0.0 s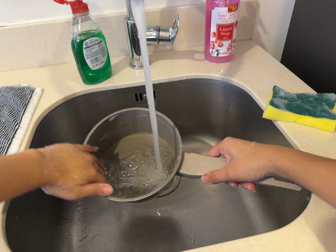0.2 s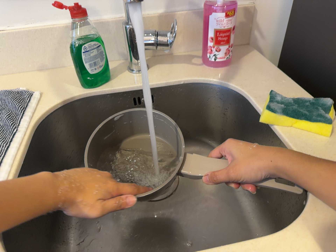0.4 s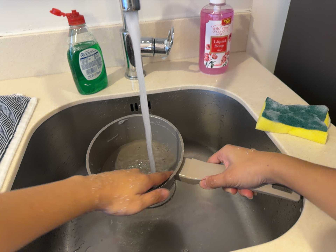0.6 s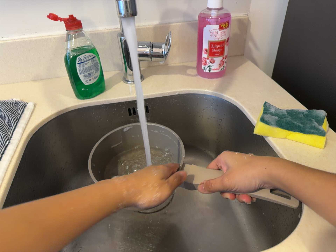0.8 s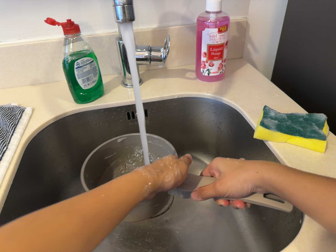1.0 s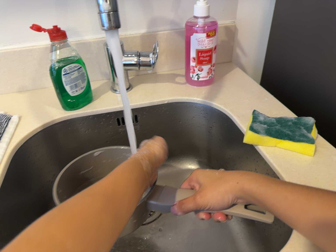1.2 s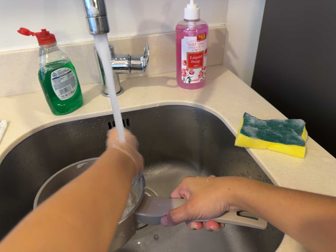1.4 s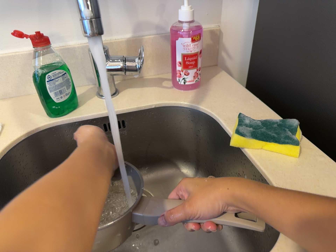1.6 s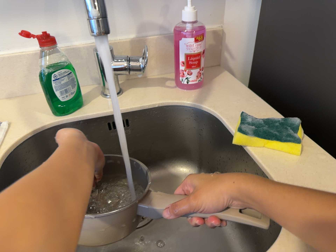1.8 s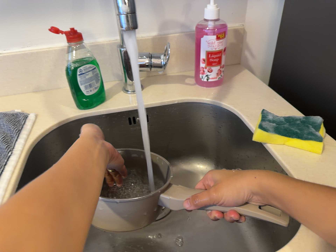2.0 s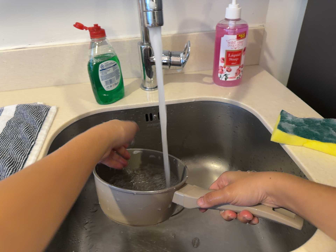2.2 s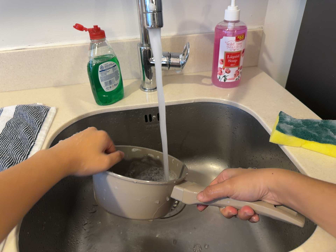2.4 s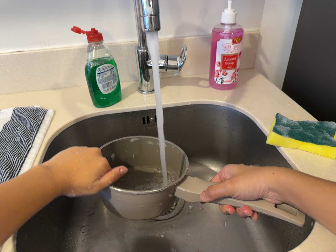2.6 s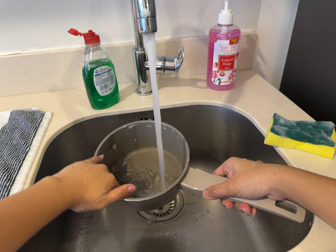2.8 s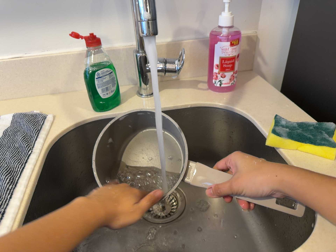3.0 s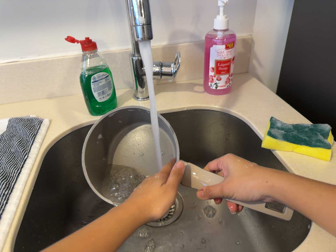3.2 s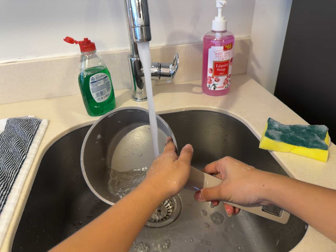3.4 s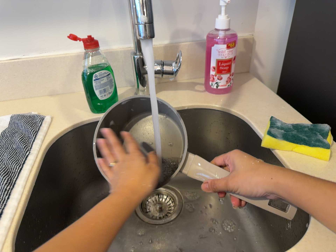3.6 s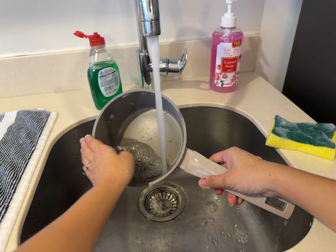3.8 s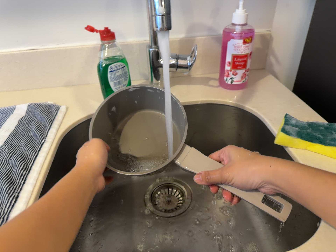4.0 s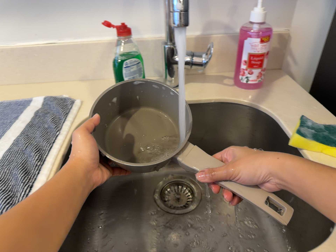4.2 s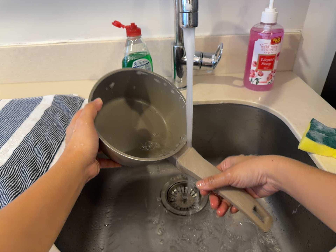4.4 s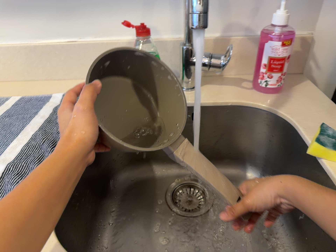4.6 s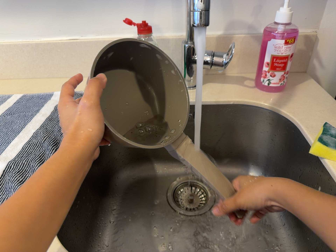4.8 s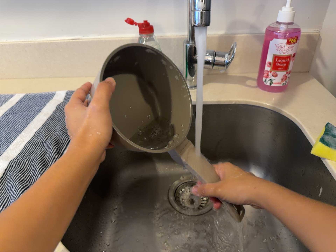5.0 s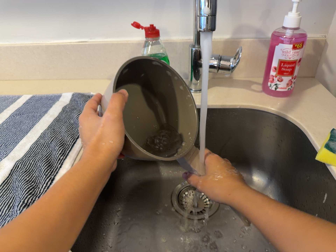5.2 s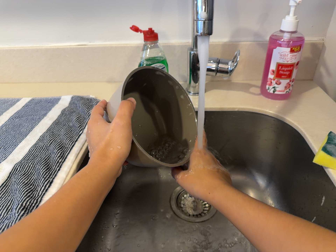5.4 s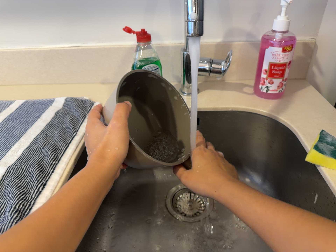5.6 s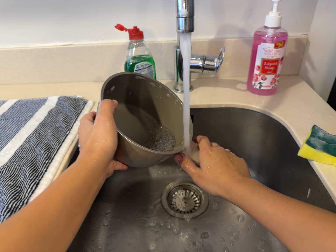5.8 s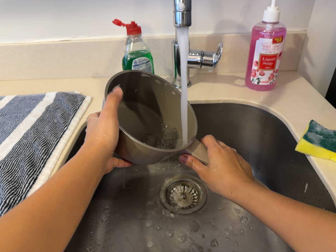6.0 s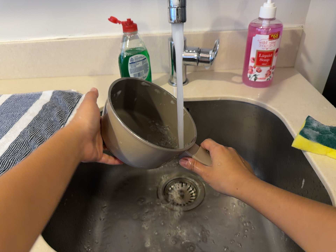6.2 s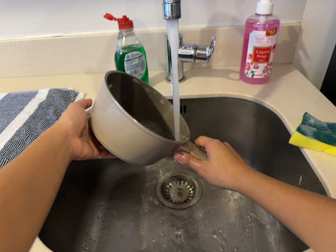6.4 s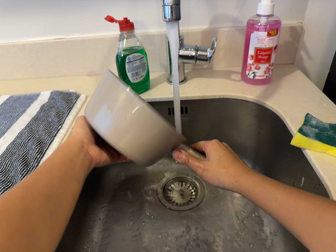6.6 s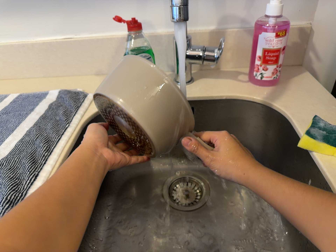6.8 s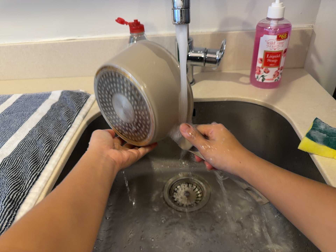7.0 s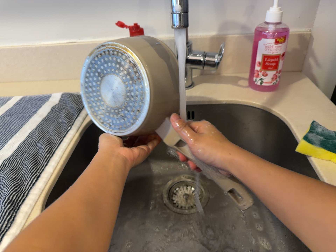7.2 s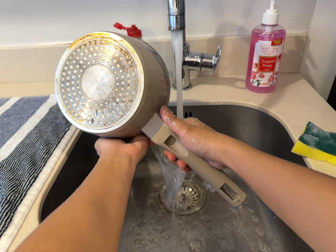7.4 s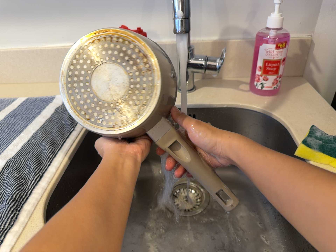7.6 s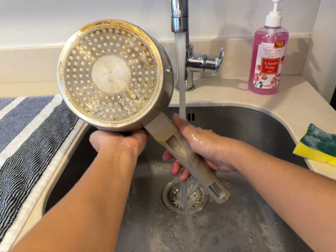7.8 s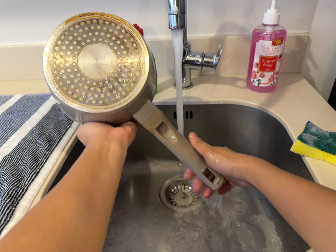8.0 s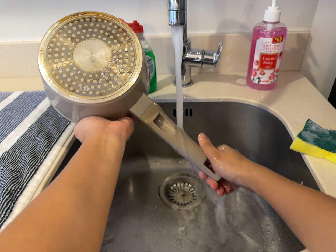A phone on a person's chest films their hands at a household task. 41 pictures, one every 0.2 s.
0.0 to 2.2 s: The camera shifts only a little, or ends up much as it began.
2.2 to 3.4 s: The camera keeps its place and its aim.
3.4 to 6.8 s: The camera swings to its left by about 10 degrees, and the scene slides to the right.
6.8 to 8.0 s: The camera keeps its place and its aim.
The film runs backward here.
